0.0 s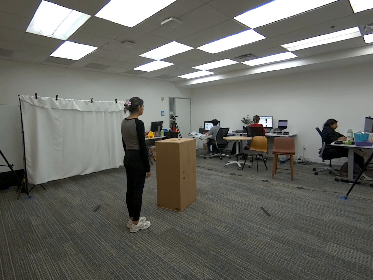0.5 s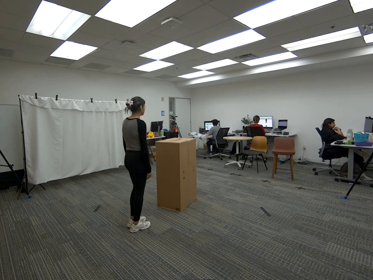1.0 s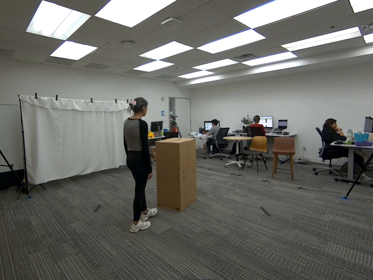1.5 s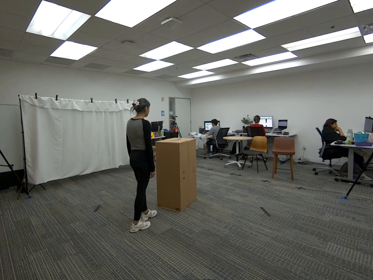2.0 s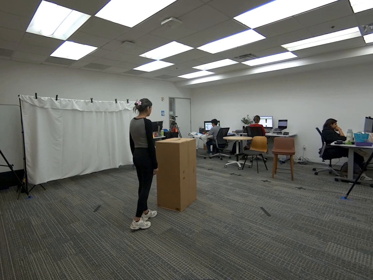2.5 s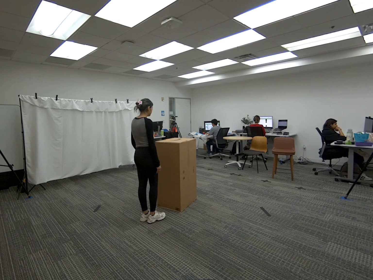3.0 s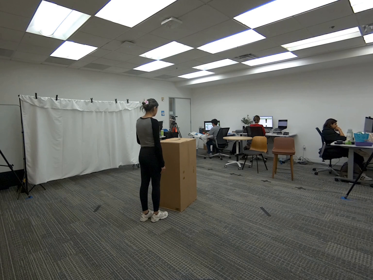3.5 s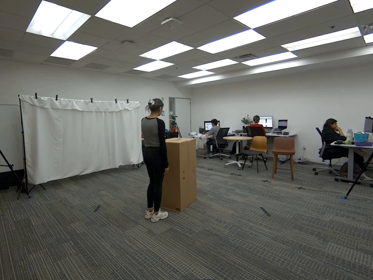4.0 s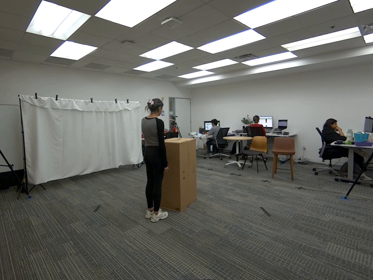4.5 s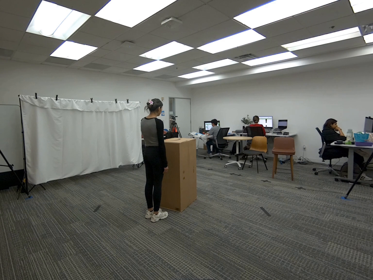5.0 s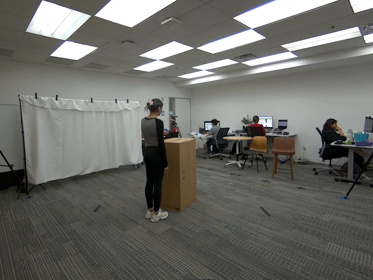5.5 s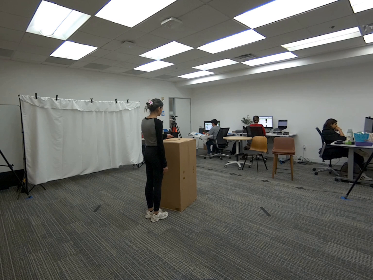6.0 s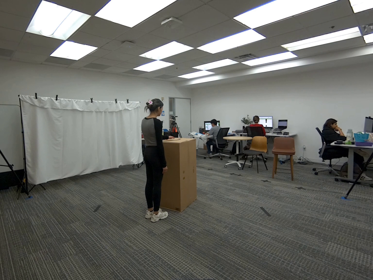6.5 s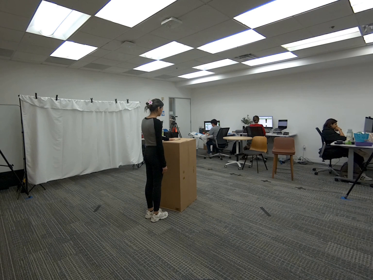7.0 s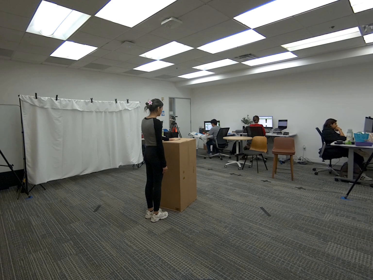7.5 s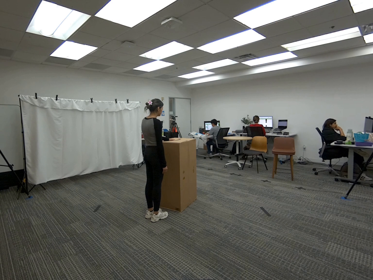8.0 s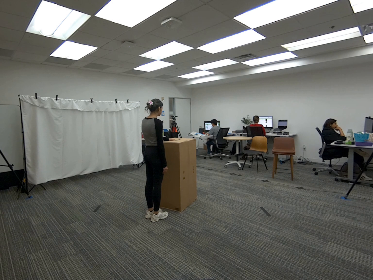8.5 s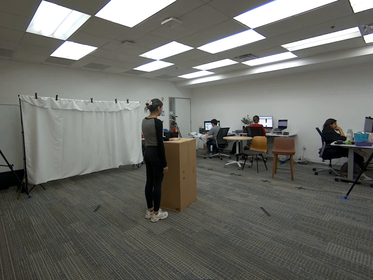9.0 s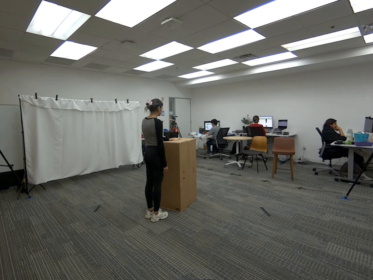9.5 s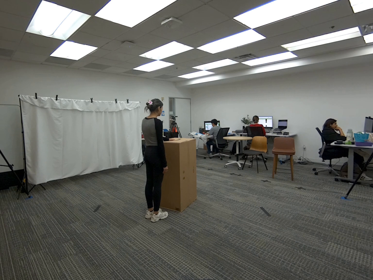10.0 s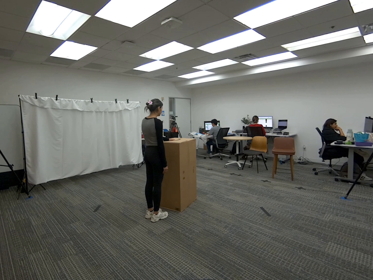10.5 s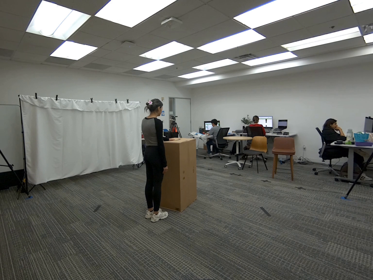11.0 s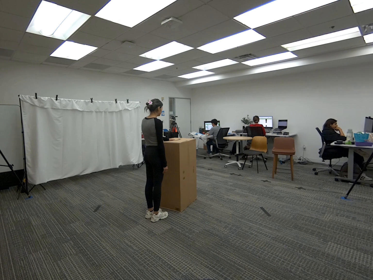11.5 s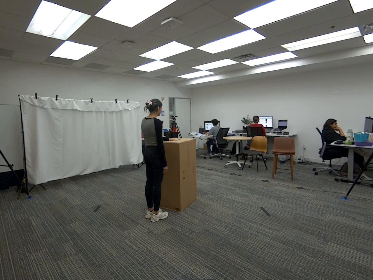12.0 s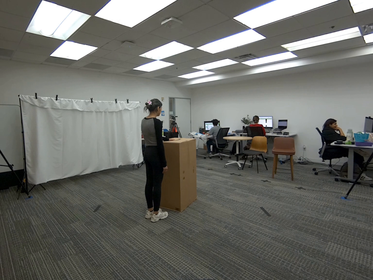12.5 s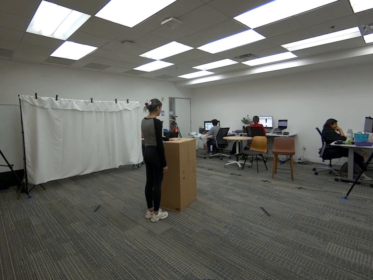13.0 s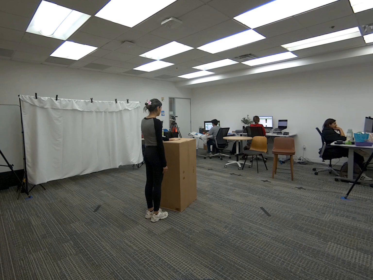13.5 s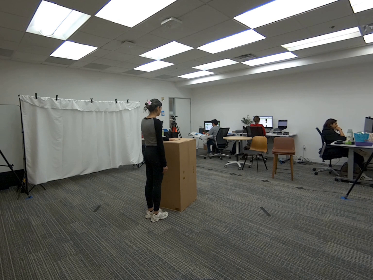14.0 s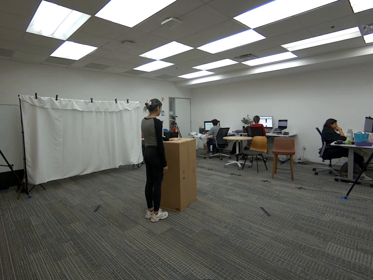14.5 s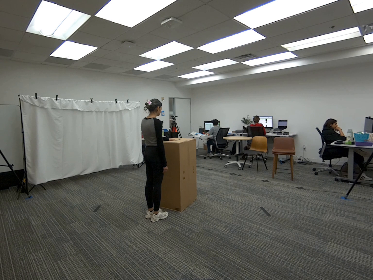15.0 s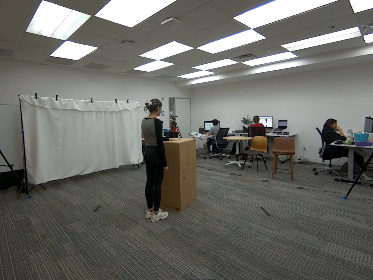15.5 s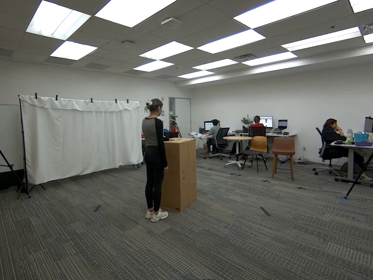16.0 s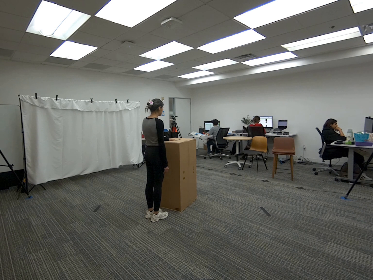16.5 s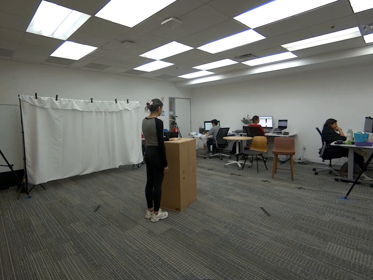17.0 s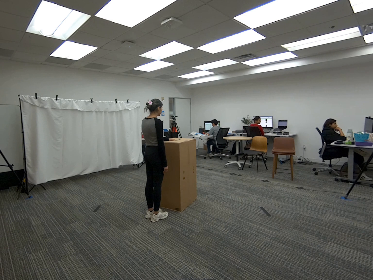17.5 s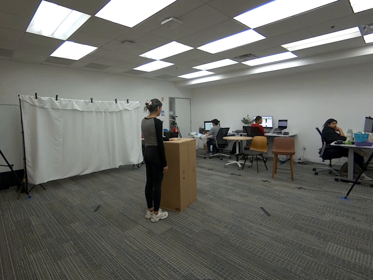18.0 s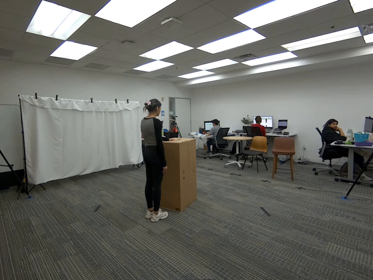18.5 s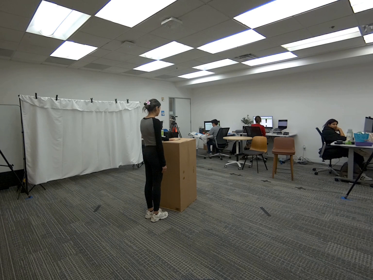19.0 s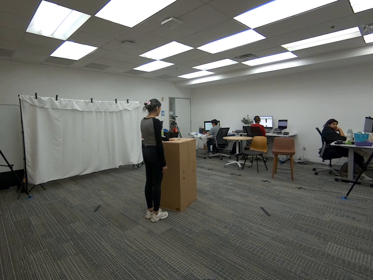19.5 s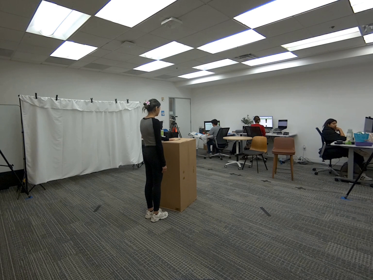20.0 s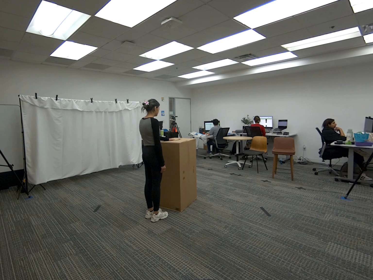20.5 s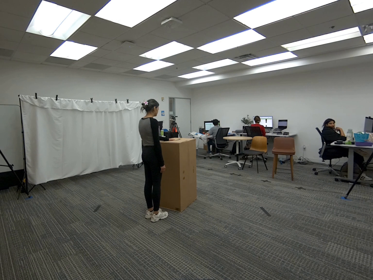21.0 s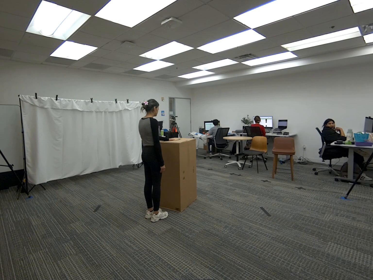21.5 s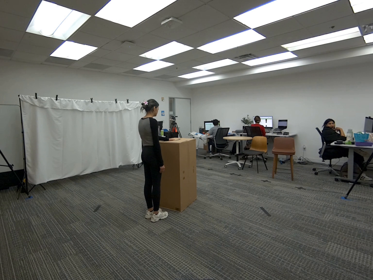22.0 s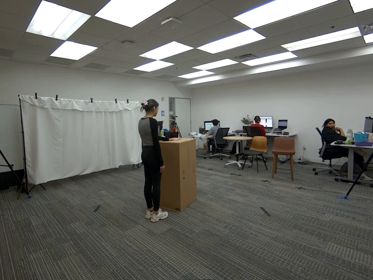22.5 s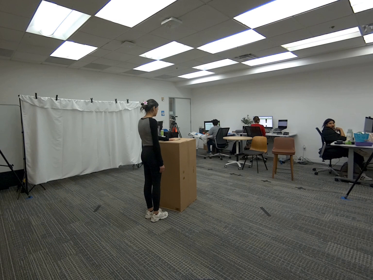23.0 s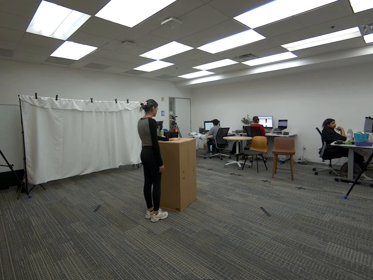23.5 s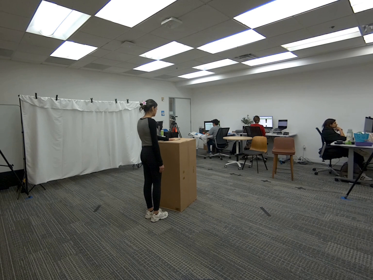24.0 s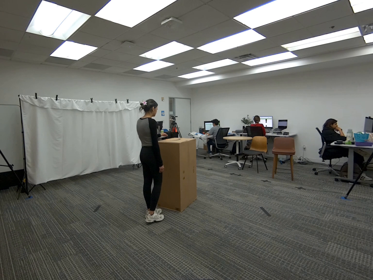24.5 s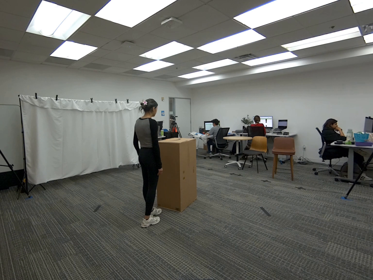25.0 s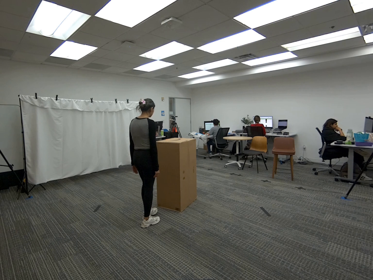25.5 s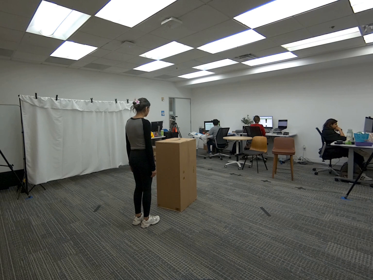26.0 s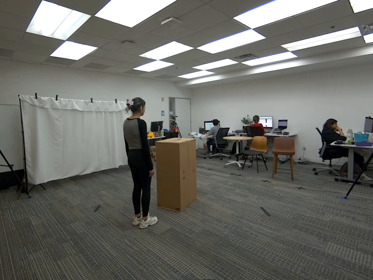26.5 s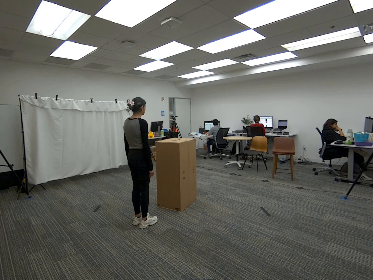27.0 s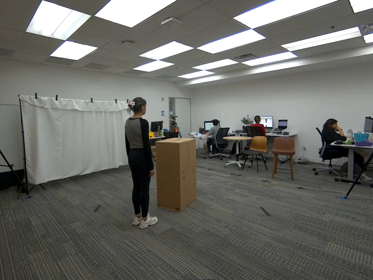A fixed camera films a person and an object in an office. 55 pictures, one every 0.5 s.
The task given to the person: Walk over to the giant carboard box within the bounding area and touch the giant cardboard box using your left hand. Step away when complete.
